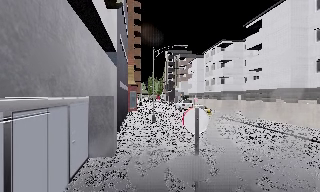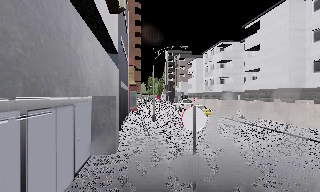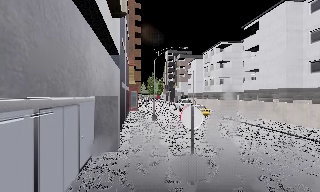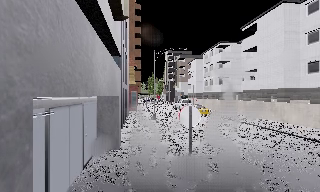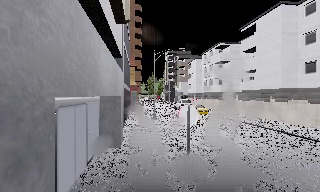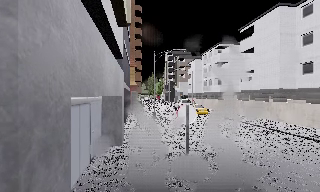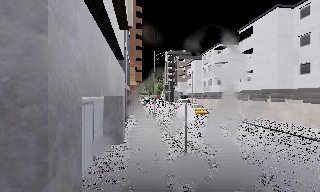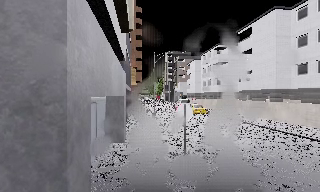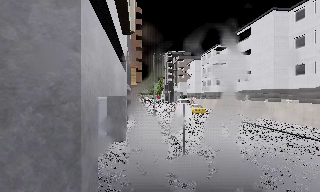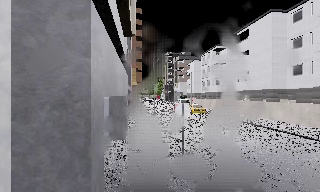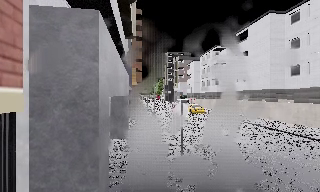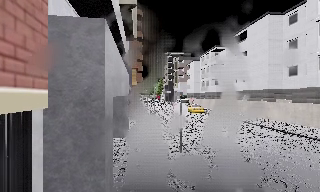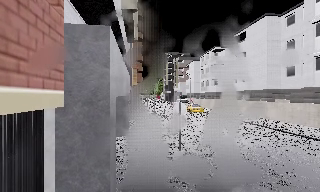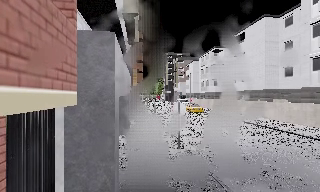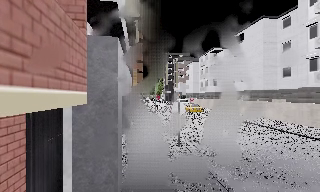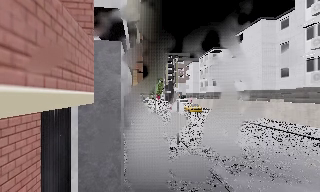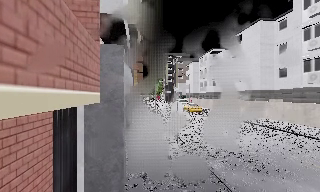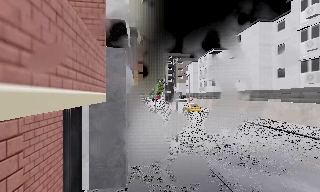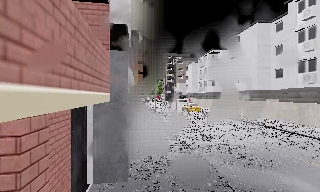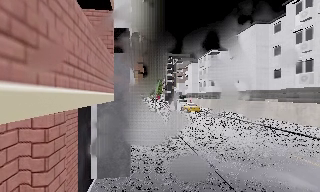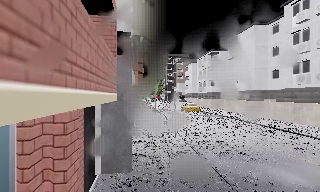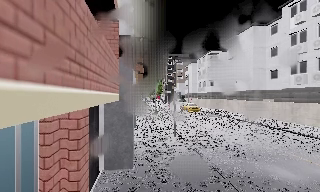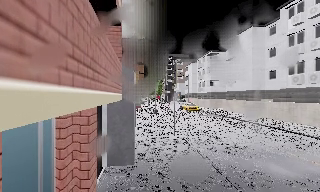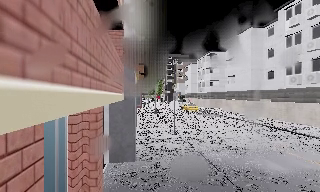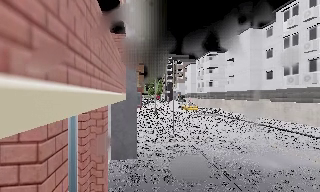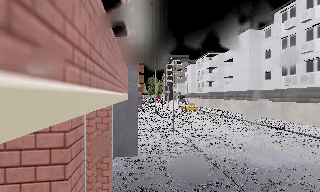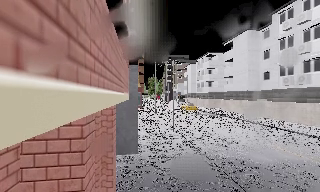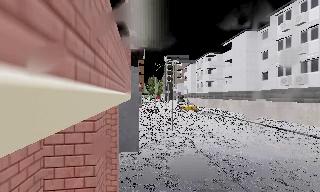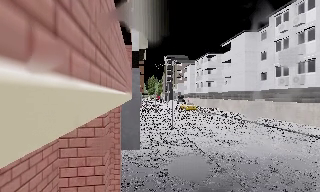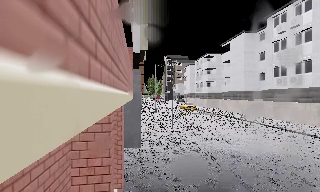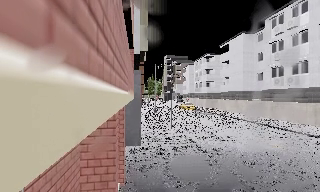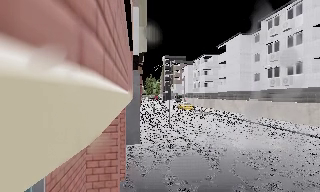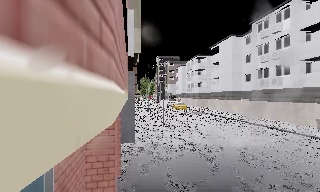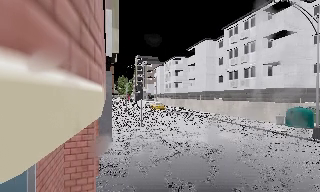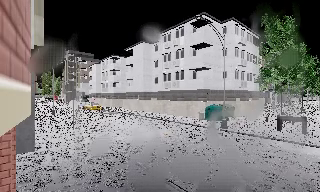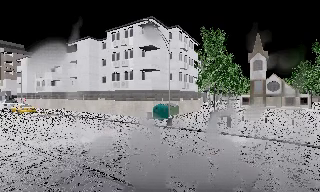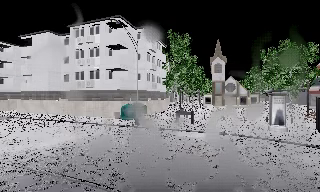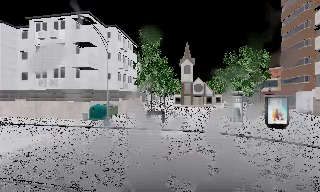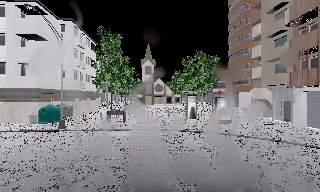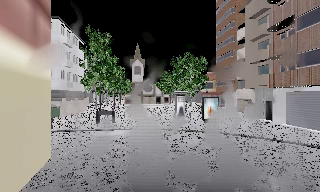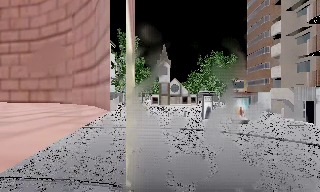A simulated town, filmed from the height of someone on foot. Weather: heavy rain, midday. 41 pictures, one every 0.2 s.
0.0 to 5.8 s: The camera travels backward, about 8 m, so what stands in front gets smaller.
5.8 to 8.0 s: The camera swings to its right by about 80 degrees, and the scene slides to the left. It travels backward, about 3 m.
The film runs backward here.
